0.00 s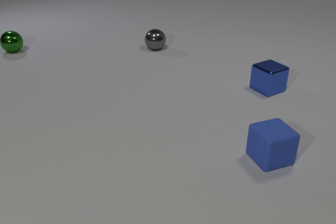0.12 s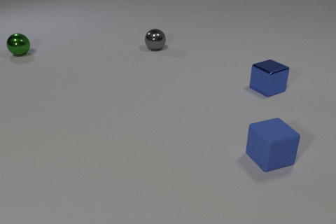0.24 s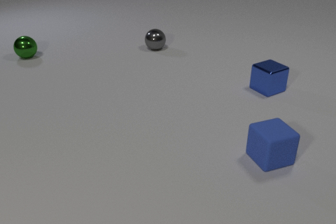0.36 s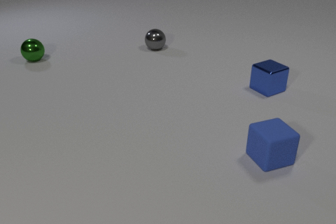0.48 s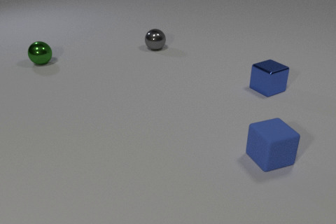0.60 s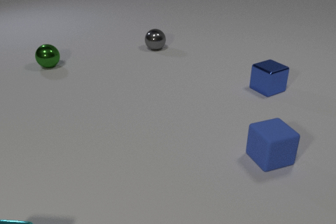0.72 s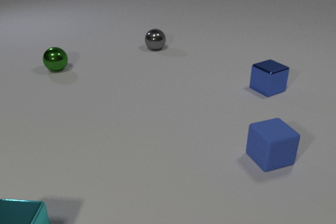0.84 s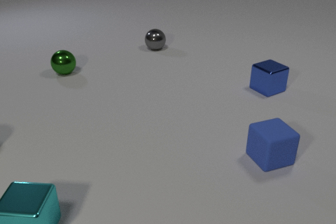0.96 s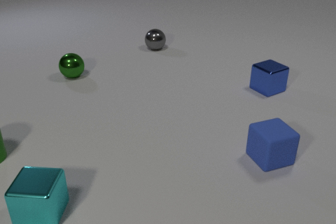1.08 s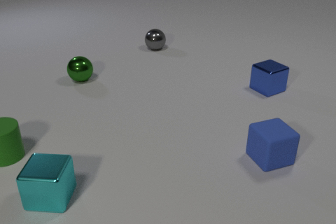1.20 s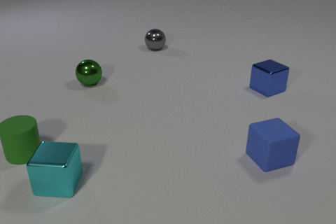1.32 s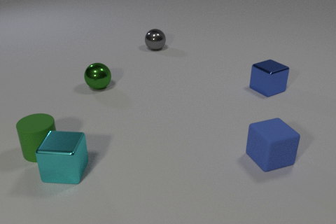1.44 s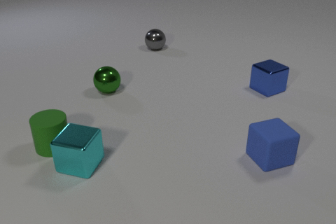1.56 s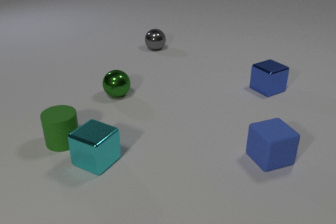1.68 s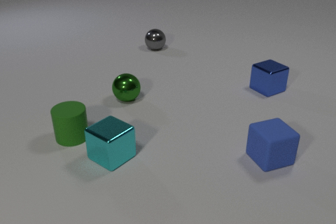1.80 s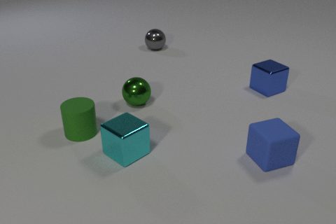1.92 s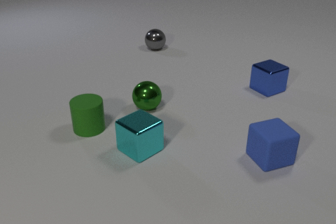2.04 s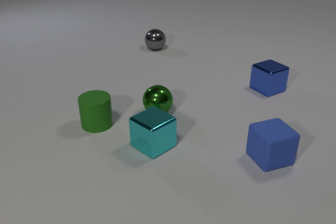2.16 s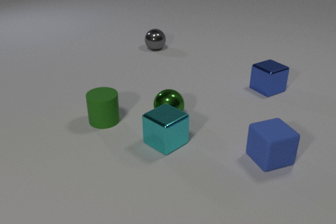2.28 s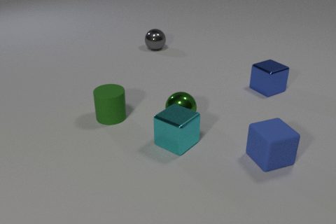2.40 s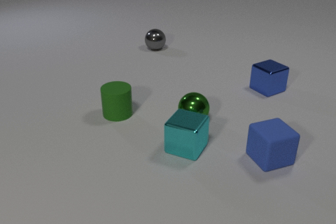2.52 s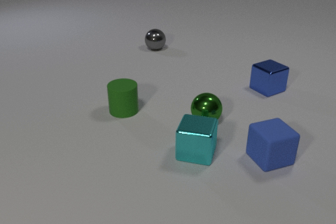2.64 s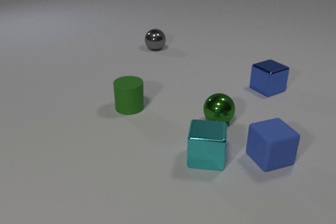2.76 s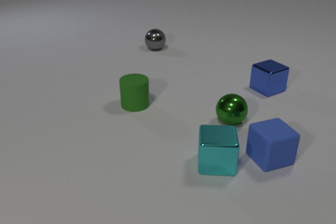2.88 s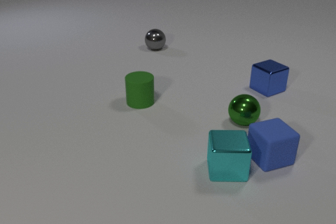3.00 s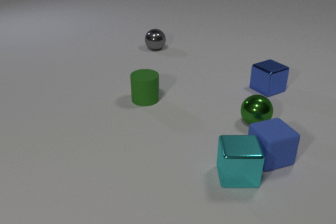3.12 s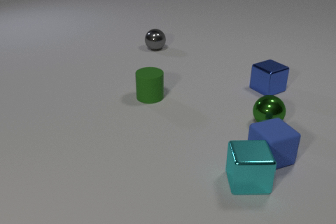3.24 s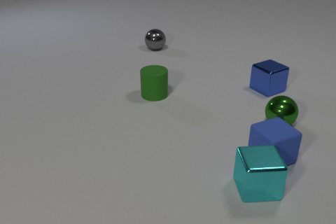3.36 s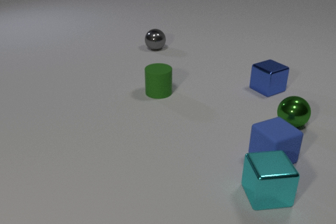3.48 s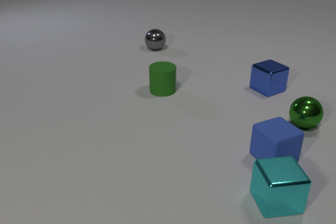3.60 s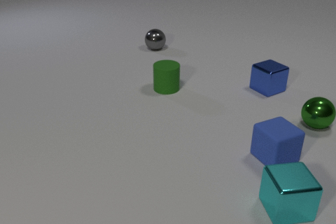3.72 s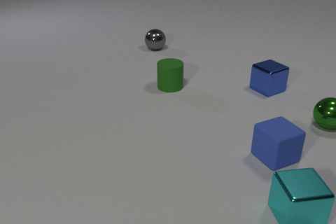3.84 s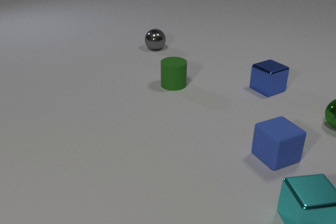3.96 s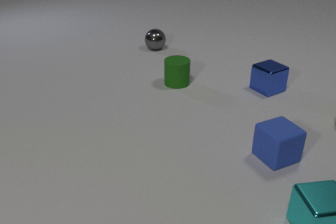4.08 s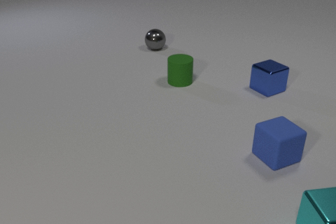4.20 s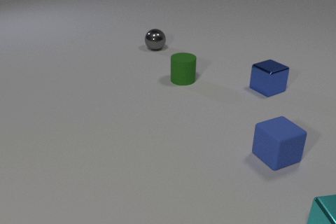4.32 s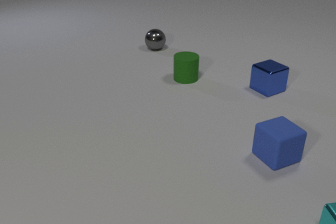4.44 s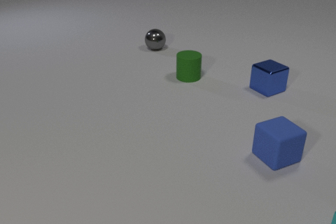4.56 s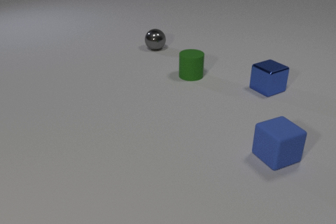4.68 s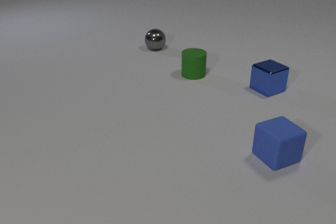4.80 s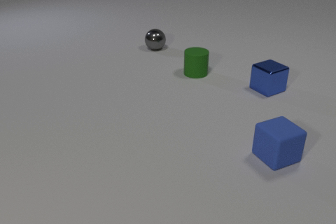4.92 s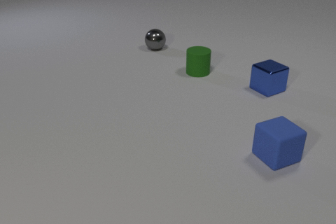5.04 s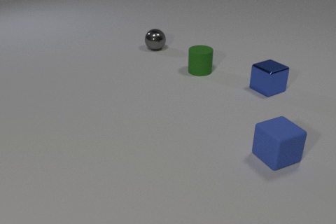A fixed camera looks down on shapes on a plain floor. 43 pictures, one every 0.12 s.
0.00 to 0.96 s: The cyan metal cube comes in at the bottom edge, slides away from the camera and to the right. The green rubber cylinder comes in at the left edge. The green metal sphere rolls toward the camera and to the right.
0.96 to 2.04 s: The cyan metal cube slides to the right and away from the camera, spins so that its near face slides to the left, clockwise seen from above. The green rubber cylinder slides to the right. The green metal sphere rolls toward the camera and to the right. The cyan metal cube and the green rubber cylinder collide.
2.04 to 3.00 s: The cyan metal cube slides to the right and toward the camera, spins counterclockwise seen from above by about 45 degrees, its near face sliding to the right. The green rubber cylinder slides to the right and away from the camera. The green metal sphere rolls to the right. The cyan metal cube and the green metal sphere collide.
3.00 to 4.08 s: The cyan metal cube slides to the right and toward the camera. The green rubber cylinder slides away from the camera and to the right. The green metal sphere rolls to the right, leaves at the right edge. The cyan metal cube and the blue rubber cube collide.
4.08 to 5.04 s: The cyan metal cube slides to the right and toward the camera, leaves at the right edge. The green rubber cylinder slides away from the camera and to the right.
How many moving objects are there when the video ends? 1.
What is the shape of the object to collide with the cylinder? cube.
How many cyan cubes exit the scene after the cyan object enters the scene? 1.
